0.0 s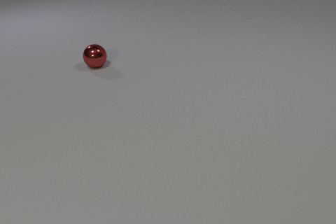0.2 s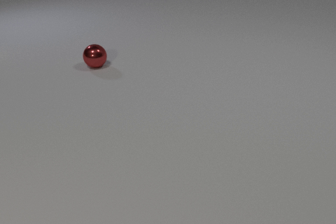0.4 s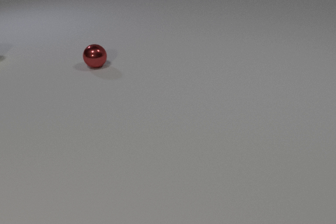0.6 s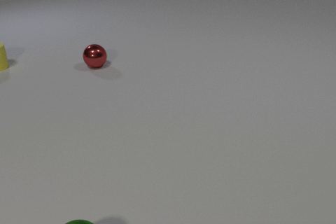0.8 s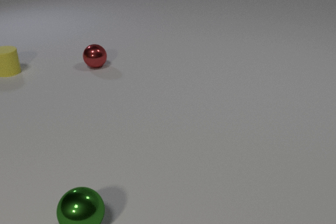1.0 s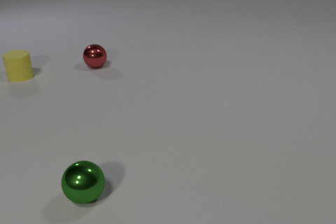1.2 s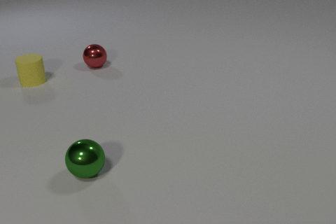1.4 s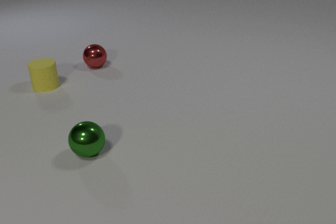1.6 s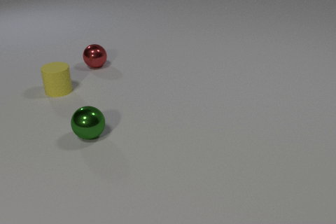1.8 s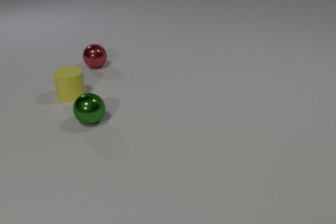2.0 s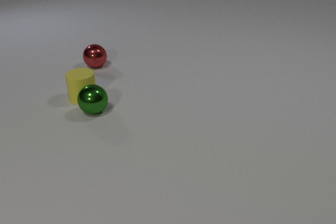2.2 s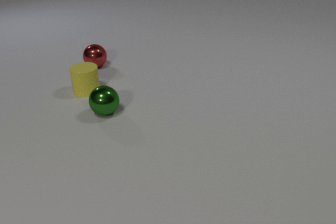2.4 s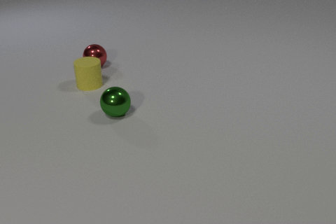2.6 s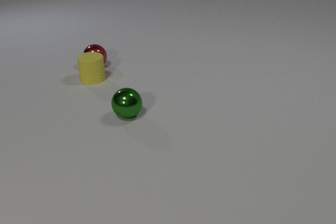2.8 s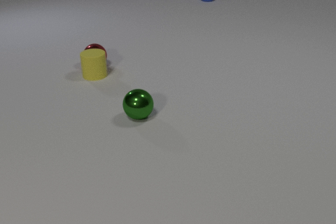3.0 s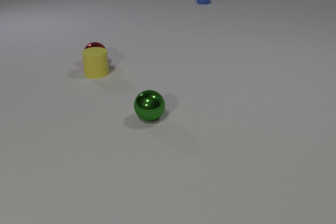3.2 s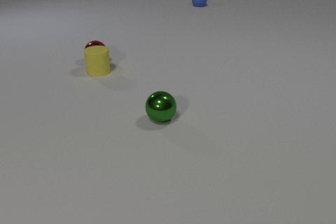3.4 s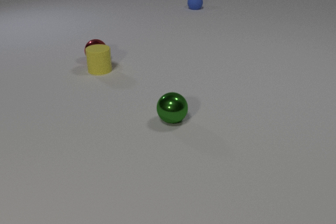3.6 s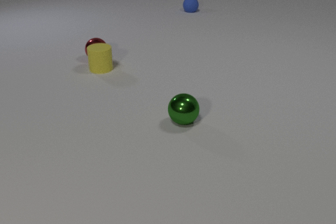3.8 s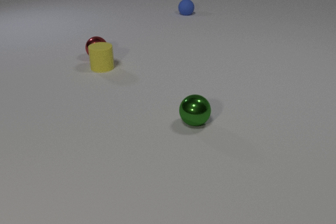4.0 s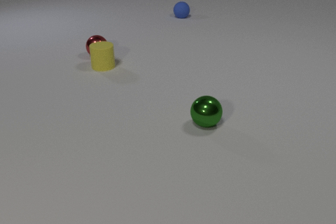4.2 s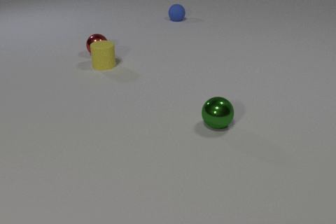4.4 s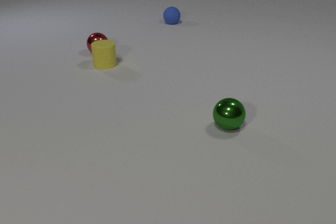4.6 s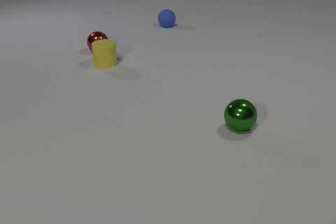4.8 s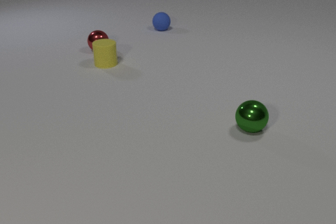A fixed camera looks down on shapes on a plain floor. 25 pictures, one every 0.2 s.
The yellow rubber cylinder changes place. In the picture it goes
to the right.
0.0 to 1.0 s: The green metal sphere comes in at the bottom edge, rolls away from the camera. The yellow rubber cylinder comes in at the left edge, slides toward the camera and to the right.
1.0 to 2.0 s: The green metal sphere rolls away from the camera. The yellow rubber cylinder slides toward the camera and to the right. The green metal sphere and the yellow rubber cylinder collide.
2.0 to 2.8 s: The green metal sphere rolls to the right. The yellow rubber cylinder slides away from the camera. The blue rubber sphere comes in at the top edge, rolls toward the camera. The yellow rubber cylinder and the red metal sphere collide.
2.8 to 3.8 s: The green metal sphere rolls to the right. The yellow rubber cylinder slides away from the camera and to the right. The red metal sphere rolls away from the camera. The blue rubber sphere rolls toward the camera and to the left.
3.8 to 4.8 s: The green metal sphere rolls to the right. The yellow rubber cylinder slides away from the camera. The red metal sphere rolls away from the camera. The blue rubber sphere rolls toward the camera and to the left.
What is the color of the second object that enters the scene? green.
How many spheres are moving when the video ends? 3.
How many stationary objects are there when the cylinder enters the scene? 1.
